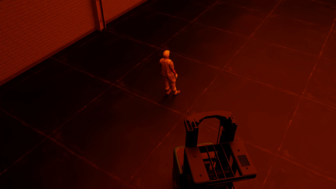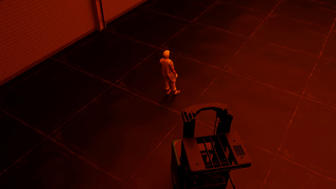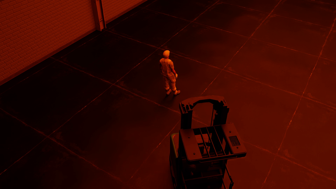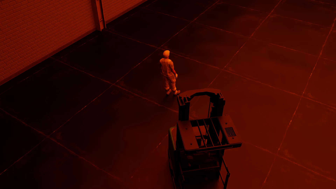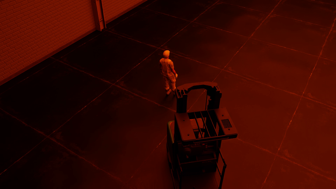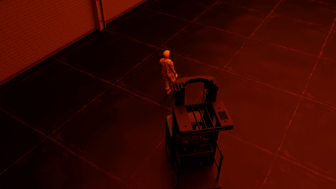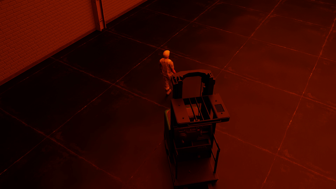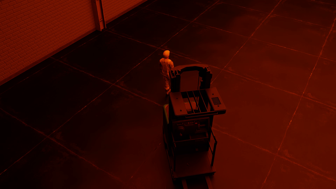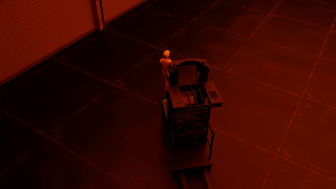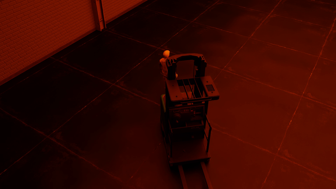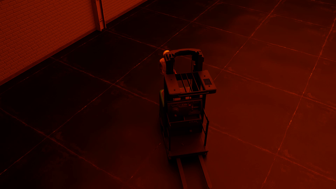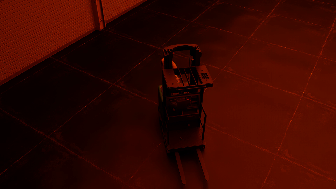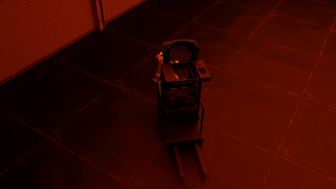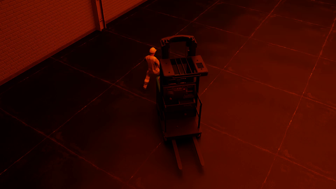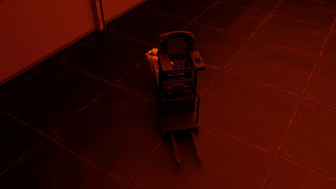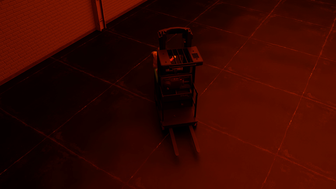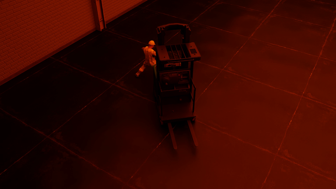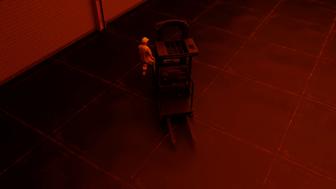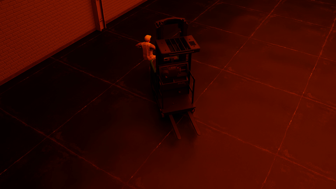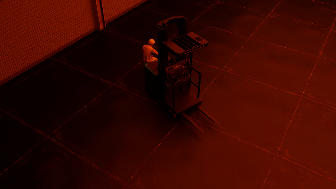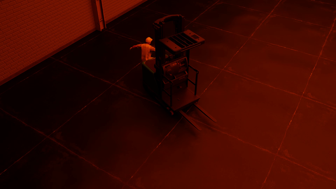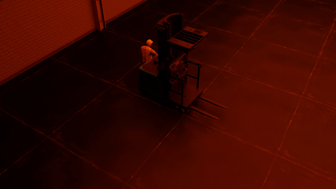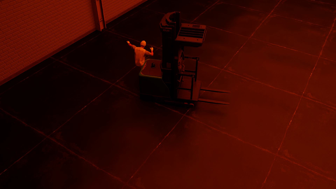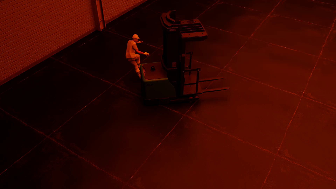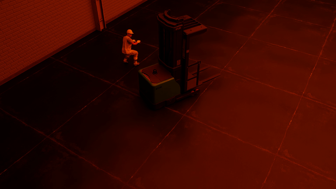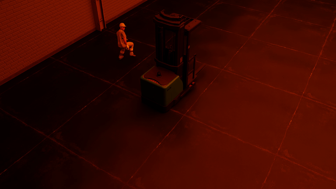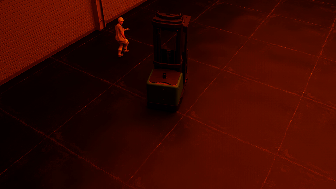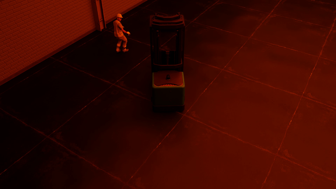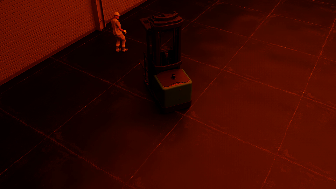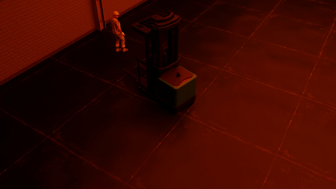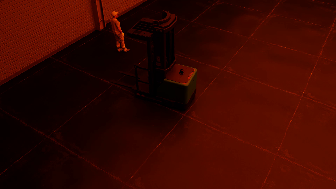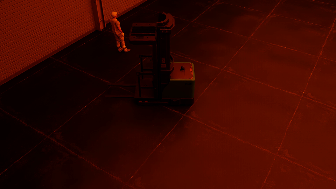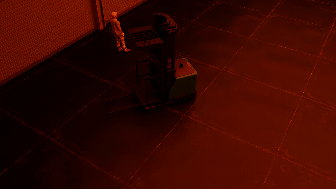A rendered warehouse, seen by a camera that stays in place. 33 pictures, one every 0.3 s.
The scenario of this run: Near miss between a forklift and a person.
